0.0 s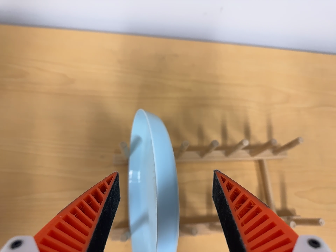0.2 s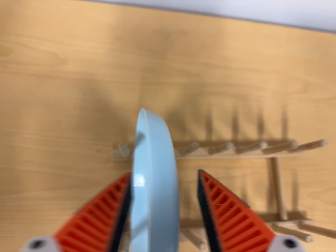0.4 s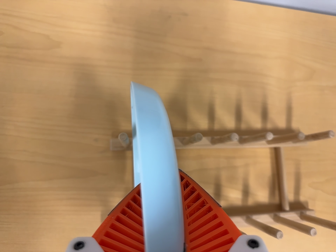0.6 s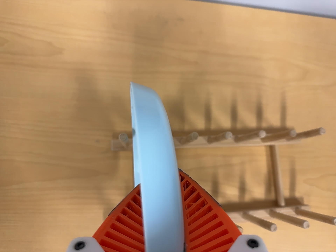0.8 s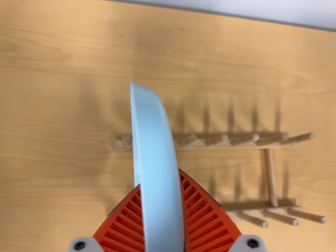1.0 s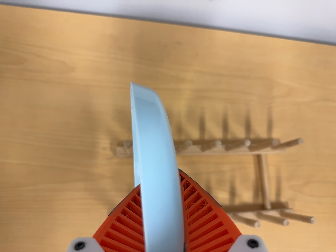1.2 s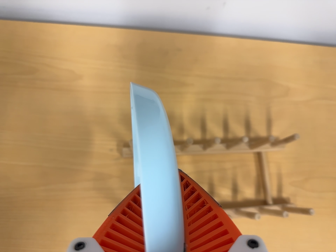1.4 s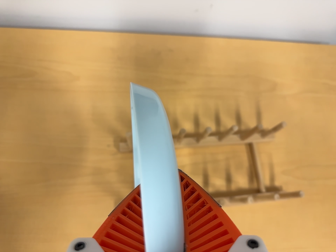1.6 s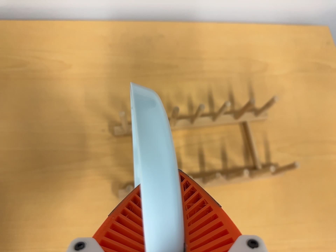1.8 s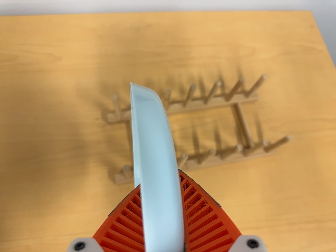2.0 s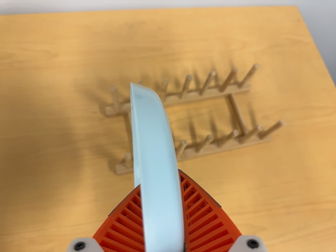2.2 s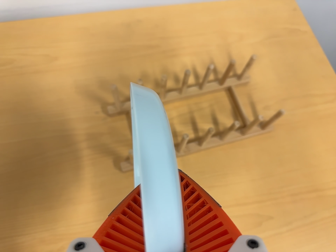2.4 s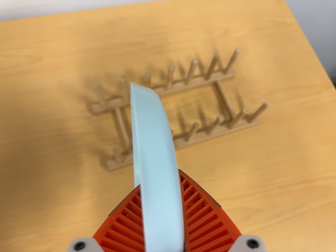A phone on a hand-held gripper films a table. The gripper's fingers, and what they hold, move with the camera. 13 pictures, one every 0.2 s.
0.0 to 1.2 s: The camera shifts only a little, or ends up much as it began.
1.2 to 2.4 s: The camera travels toward the bottom of its view, about 14 cm, so close, fixed things drift upward. It rolls about its line of sight by about 15 degrees, and the scene rotates counterclockwise.
The film runs backward here.
